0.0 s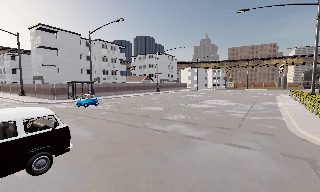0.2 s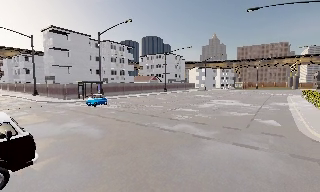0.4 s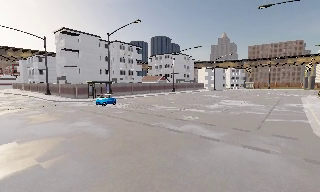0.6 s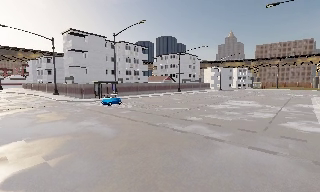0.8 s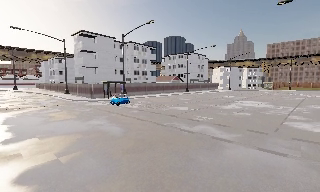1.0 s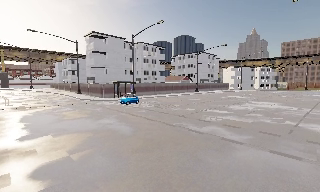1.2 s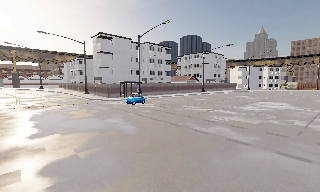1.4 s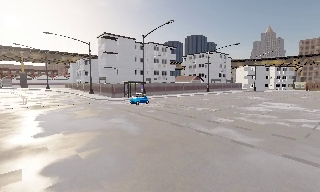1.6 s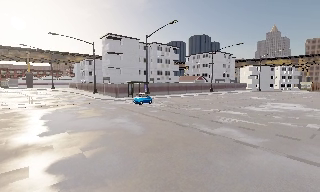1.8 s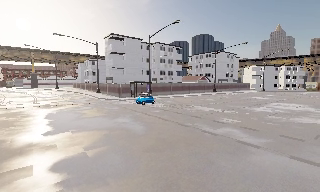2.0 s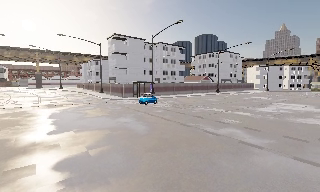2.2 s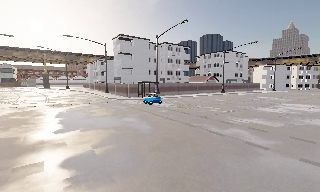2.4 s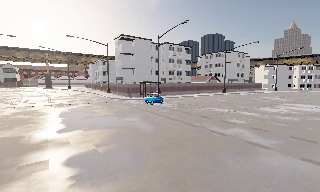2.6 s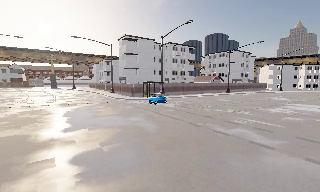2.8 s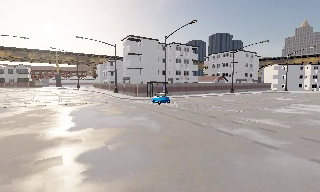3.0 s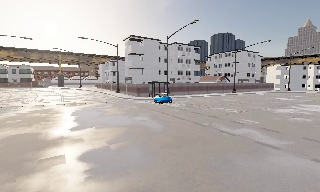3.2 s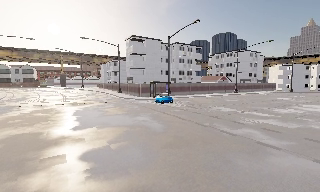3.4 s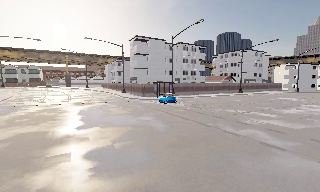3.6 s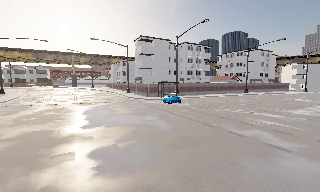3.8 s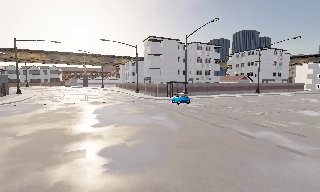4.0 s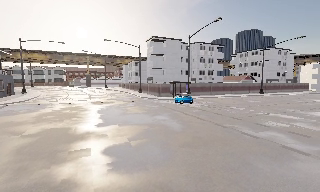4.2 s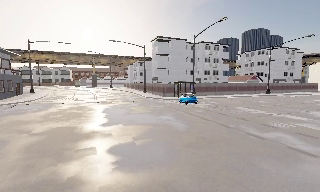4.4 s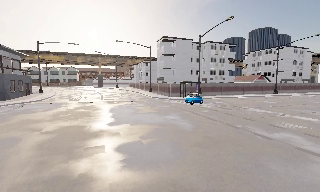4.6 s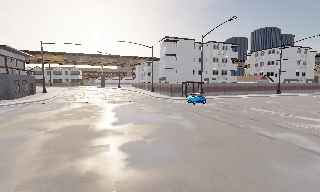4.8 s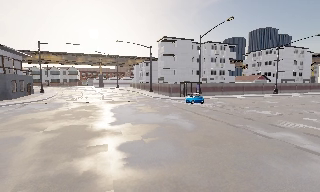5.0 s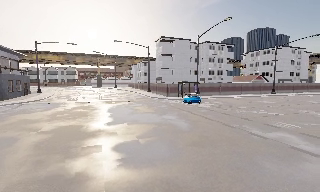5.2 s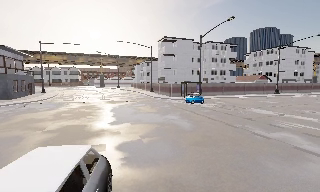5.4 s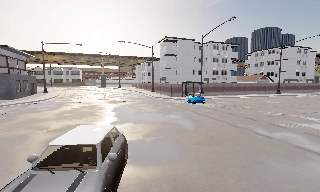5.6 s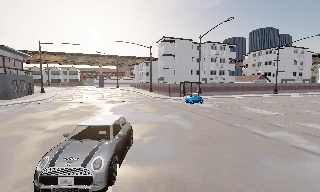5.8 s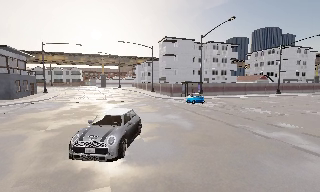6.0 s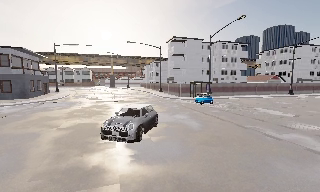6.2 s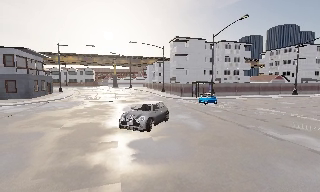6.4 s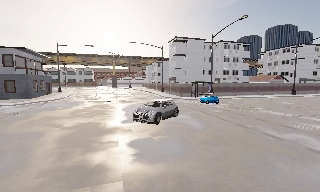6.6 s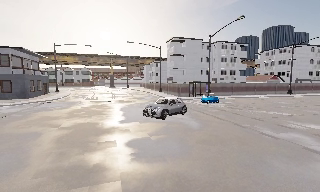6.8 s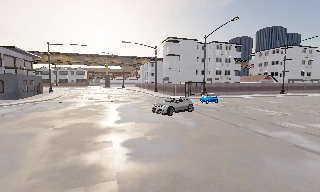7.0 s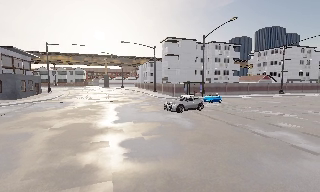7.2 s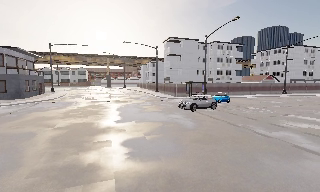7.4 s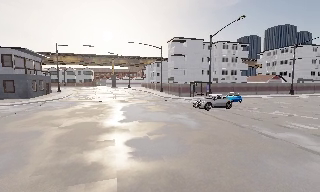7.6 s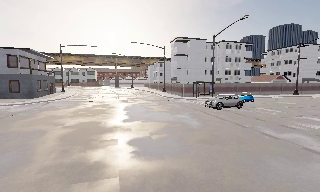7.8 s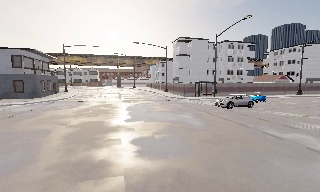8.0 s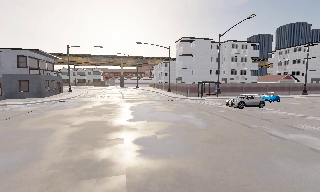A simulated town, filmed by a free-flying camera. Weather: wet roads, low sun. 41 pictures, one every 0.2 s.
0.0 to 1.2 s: The camera pans to its left, which is counterclockwise from overhead, by about 15 degrees.
1.2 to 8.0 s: The camera swings to its left by about 30 degrees, and the scene slides to the right. It travels backward, about 1.5 m, so what stands in front gets smaller.
The film runs backward here.
